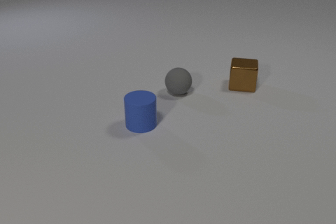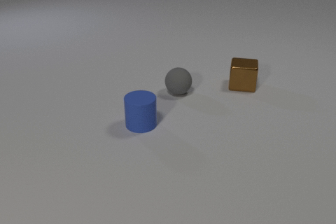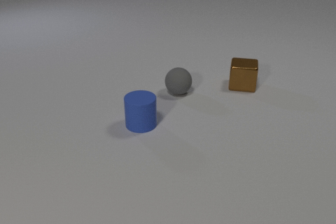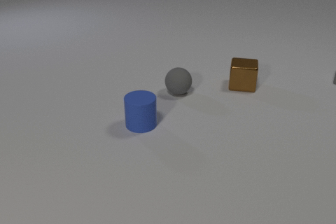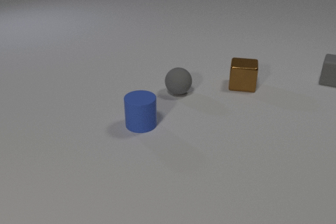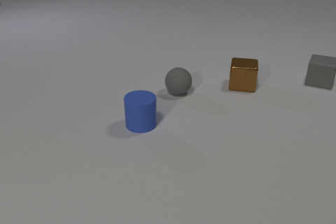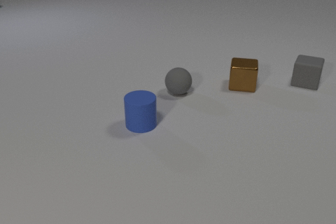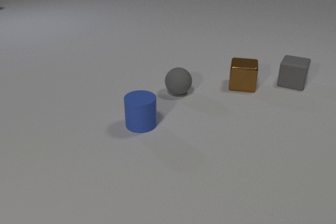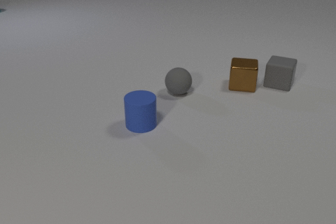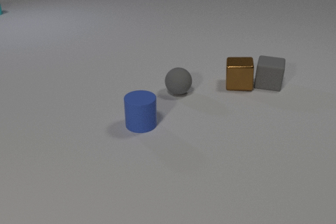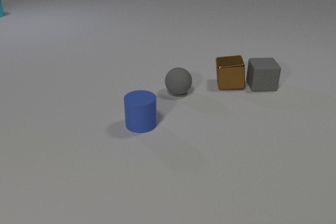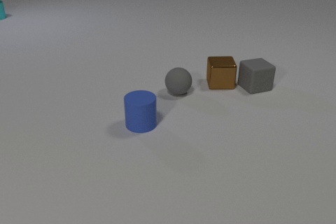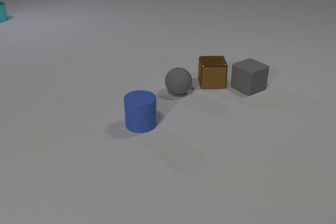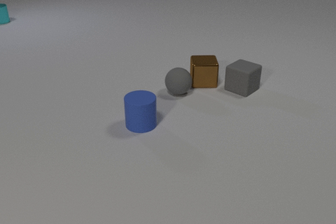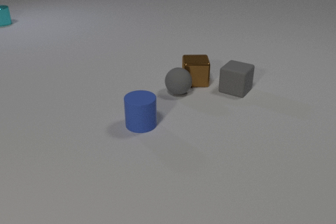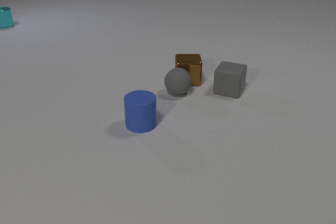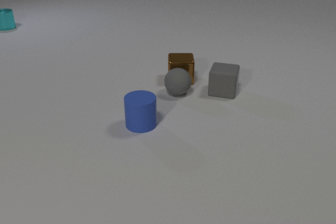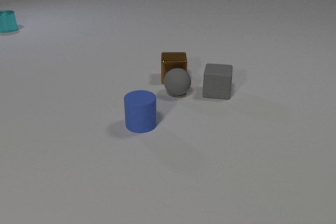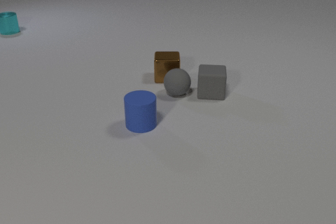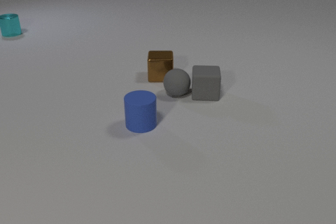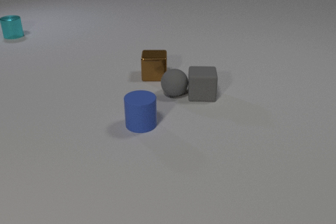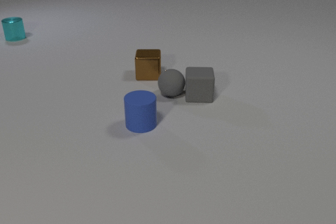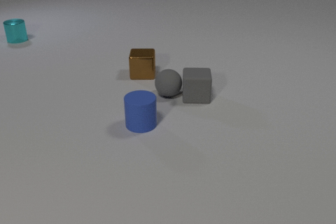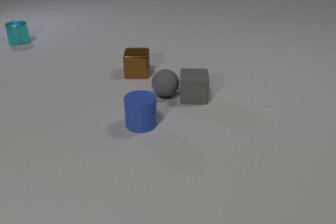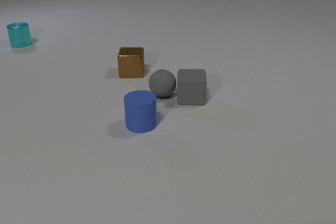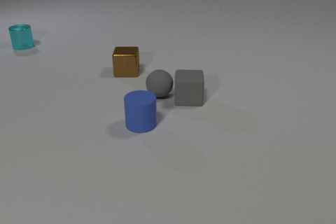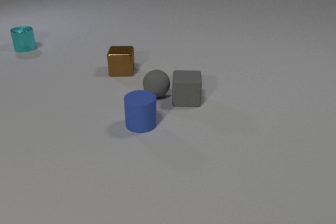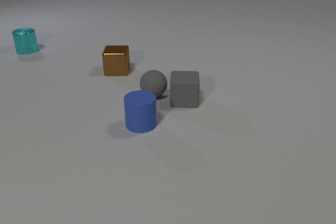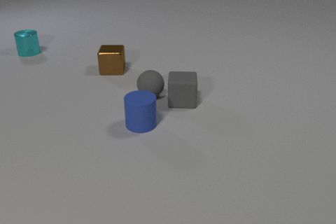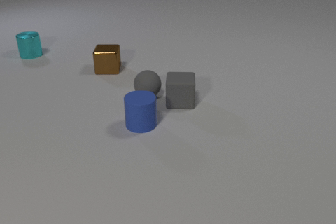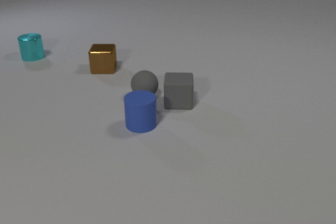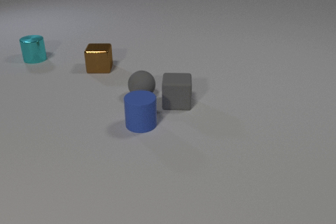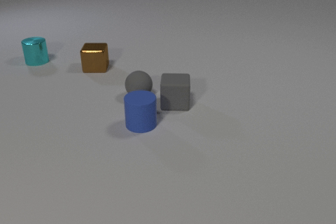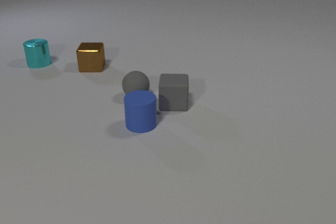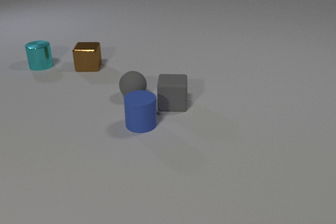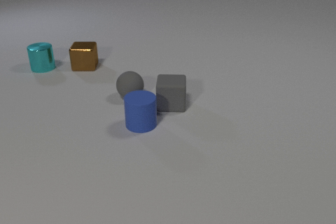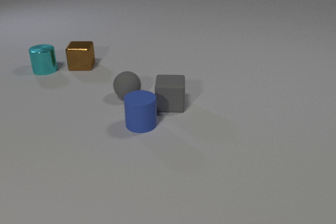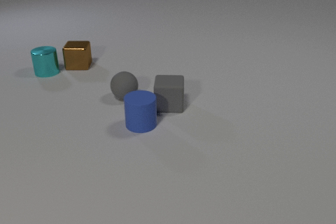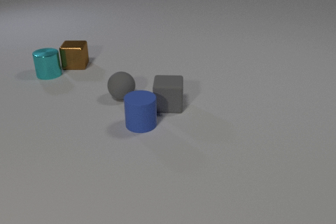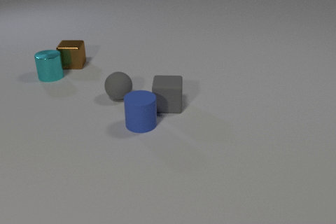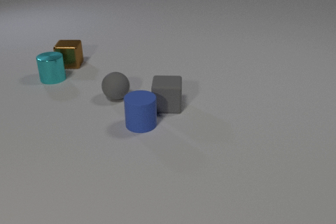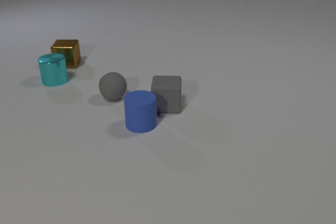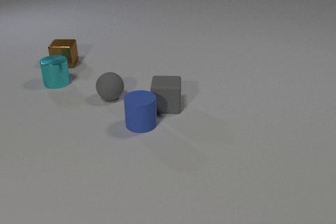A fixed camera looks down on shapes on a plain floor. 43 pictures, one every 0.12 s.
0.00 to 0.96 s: The gray rubber cube comes in at the right edge, slides to the left and toward the camera. The cyan metal cylinder comes in at the left edge.
0.96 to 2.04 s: The gray rubber cube slides to the left and toward the camera, spins counterclockwise seen from above by about 105 degrees, its near face sliding to the right. The brown metal cube slides to the left. The cyan metal cylinder slides toward the camera. The gray rubber cube and the brown metal cube collide. The brown metal cube and the gray rubber sphere collide.
2.04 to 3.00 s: The gray rubber cube slides to the left and toward the camera. The brown metal cube slides to the left. The cyan metal cylinder slides toward the camera. The gray rubber sphere rolls to the left. The gray rubber cube and the gray rubber sphere collide.
3.00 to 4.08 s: The gray rubber cube slides to the left and toward the camera. The brown metal cube slides to the left and away from the camera. The cyan metal cylinder slides toward the camera. The gray rubber sphere rolls to the left.
4.08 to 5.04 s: The gray rubber cube slides to the left. The brown metal cube slides to the left and away from the camera. The cyan metal cylinder slides toward the camera. The gray rubber sphere rolls to the left.
How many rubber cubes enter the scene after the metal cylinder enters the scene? 0.
What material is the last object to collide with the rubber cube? rubber.
What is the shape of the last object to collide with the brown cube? sphere.
